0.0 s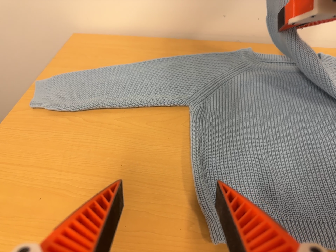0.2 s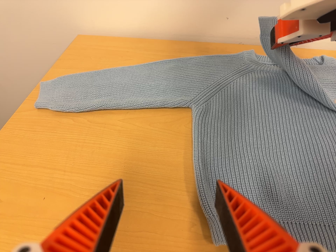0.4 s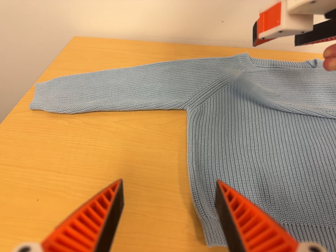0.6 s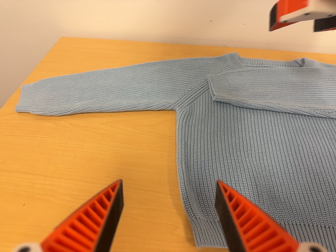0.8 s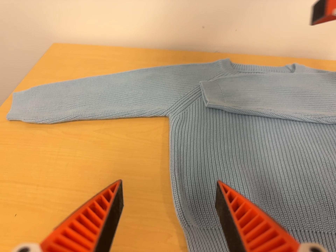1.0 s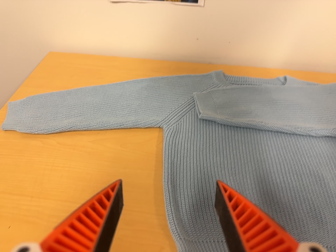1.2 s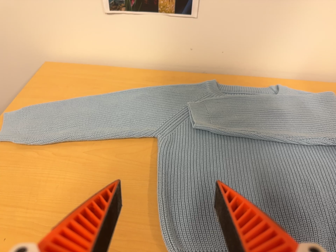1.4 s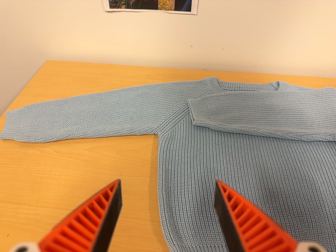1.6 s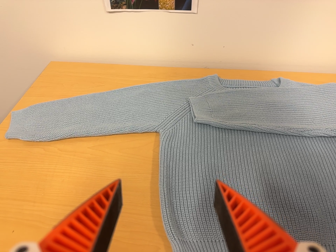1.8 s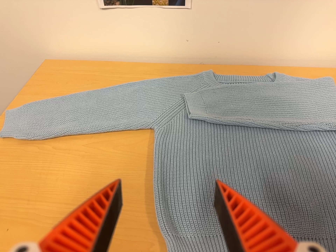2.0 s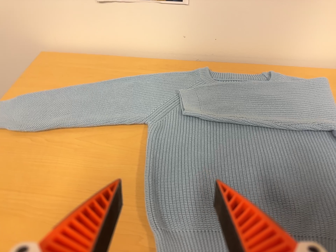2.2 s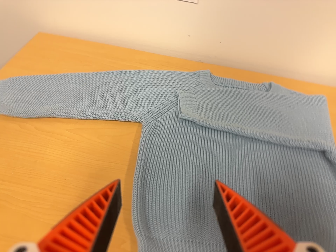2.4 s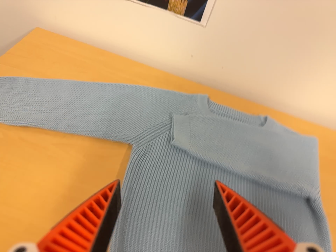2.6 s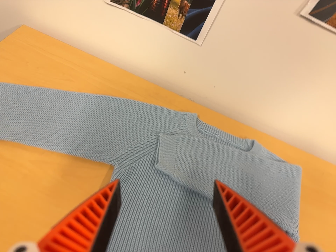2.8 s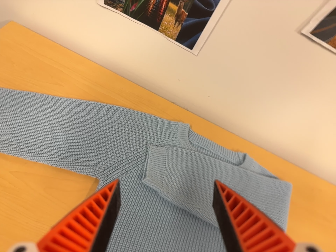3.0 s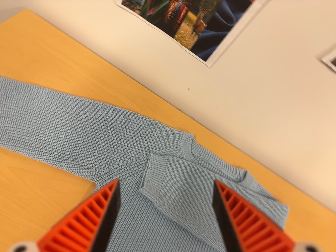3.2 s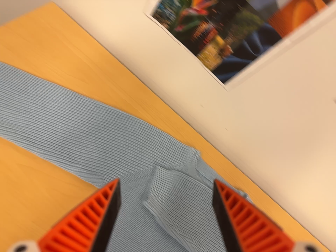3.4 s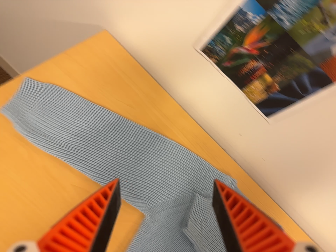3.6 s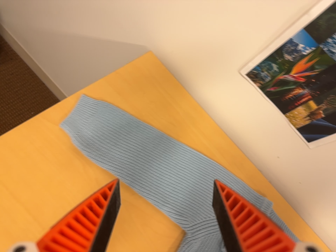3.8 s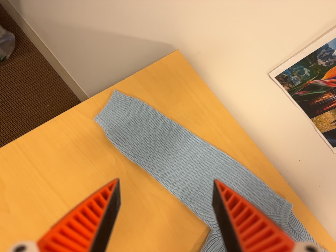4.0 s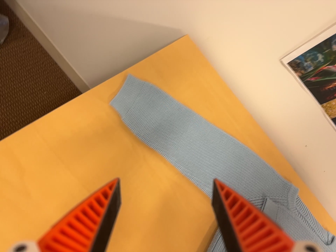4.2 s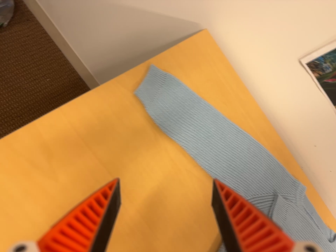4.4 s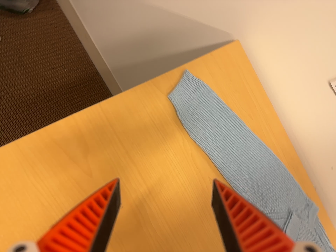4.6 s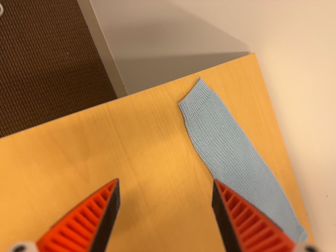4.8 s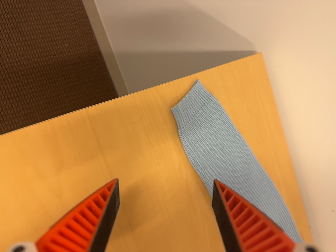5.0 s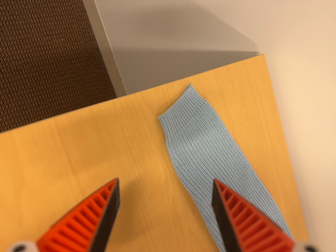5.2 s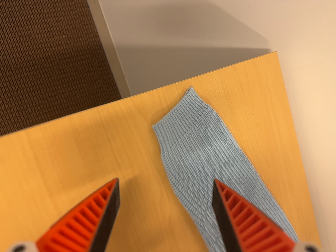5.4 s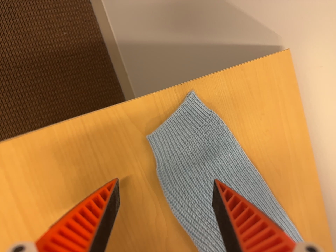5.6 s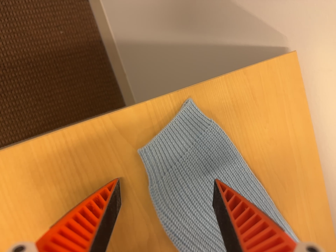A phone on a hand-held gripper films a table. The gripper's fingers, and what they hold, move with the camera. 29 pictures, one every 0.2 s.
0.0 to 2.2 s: The camera travels to its right and toward the top of its view, about 7 cm, so close, fixed things drift to the left.
2.2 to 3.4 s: The camera travels toward the top of its view, about 28 cm, so close, fixed things drift downward. It rolls about its line of sight by about 35 degrees, and the scene rotates clockwise.
3.4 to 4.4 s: The camera travels to its left, about 28 cm, so close, fixed things drift to the right. It rolls about its line of sight by about 15 degrees, and the scene rotates clockwise.
4.4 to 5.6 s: The camera travels forward and toward the top of its view, about 24 cm, so what stands in front looms larger. It rolls about its line of sight by about 15 degrees, and the scene rotates clockwise.
The film runs forward here.
